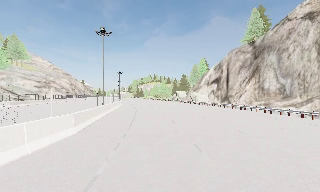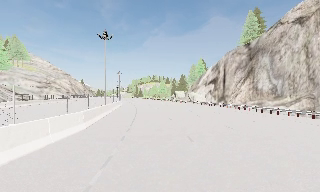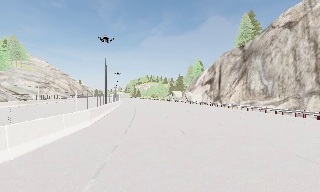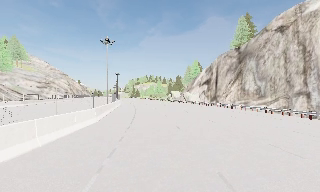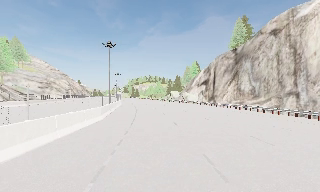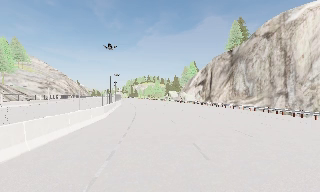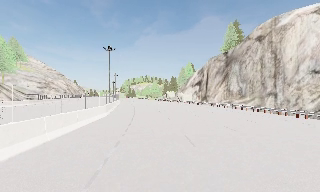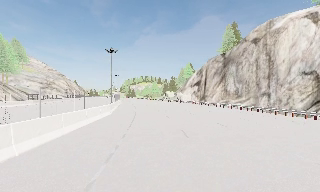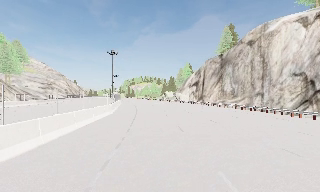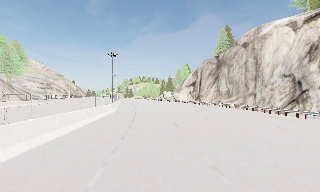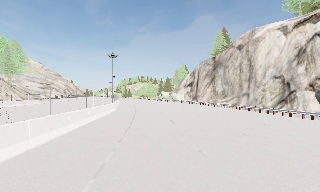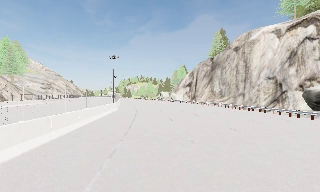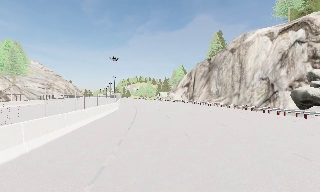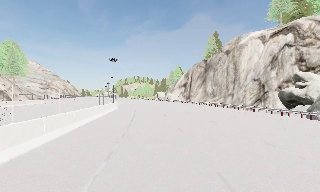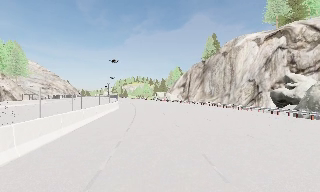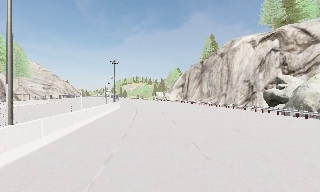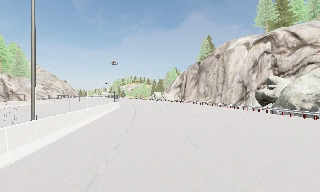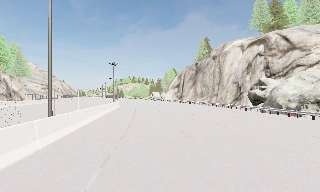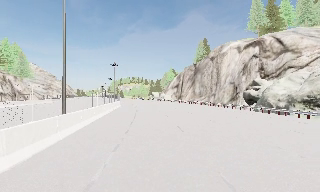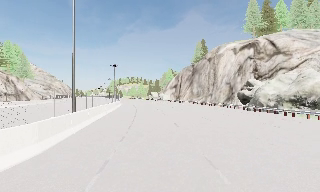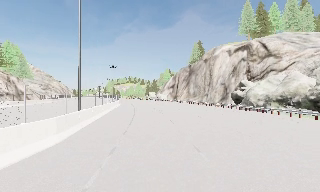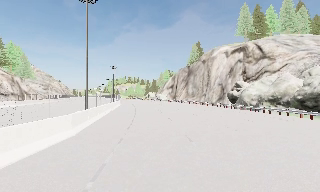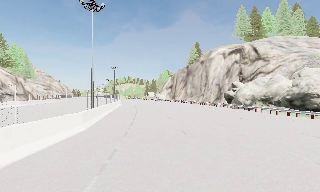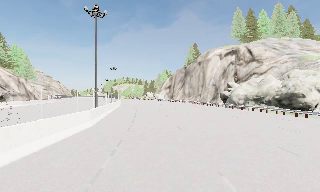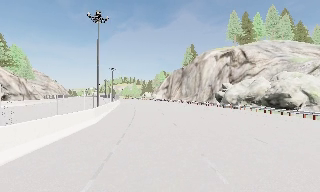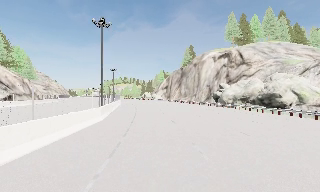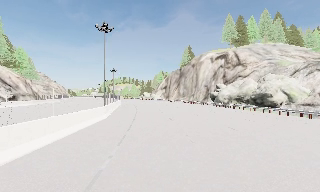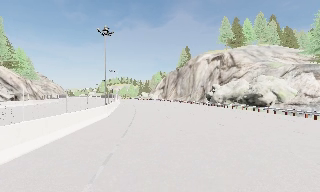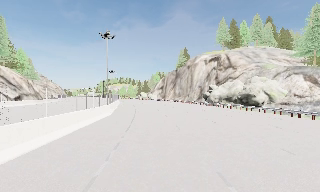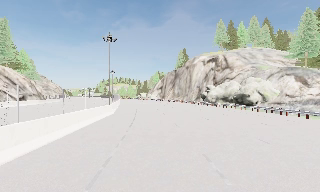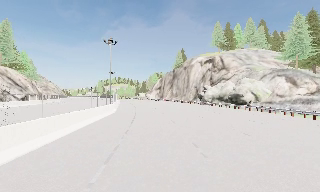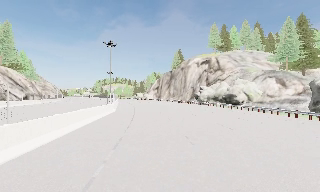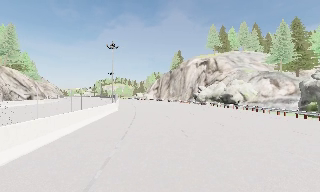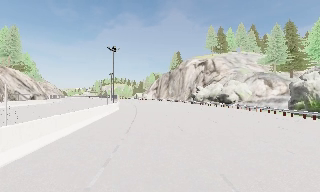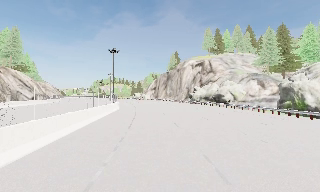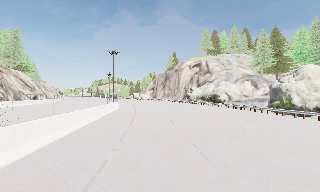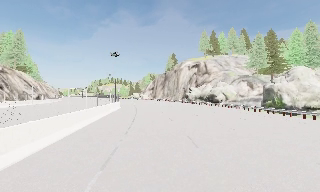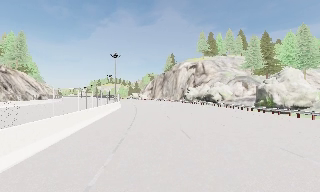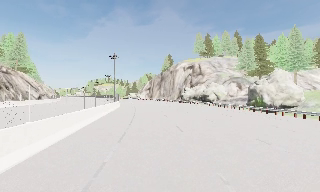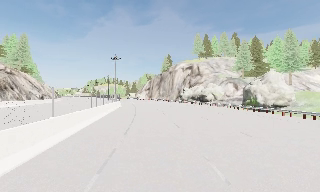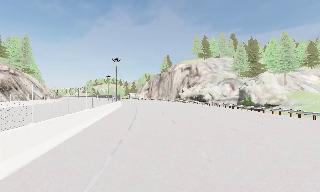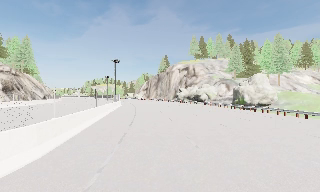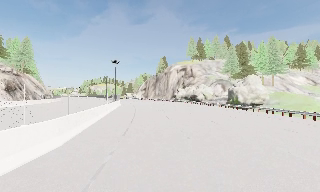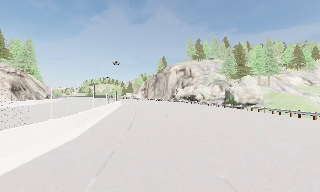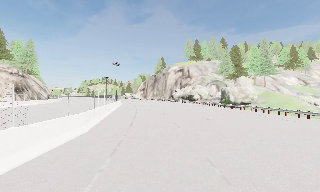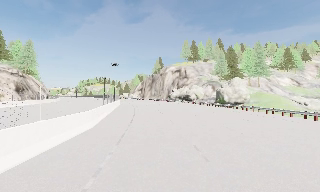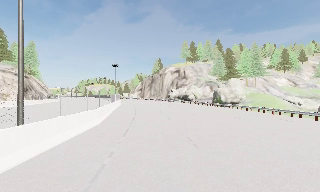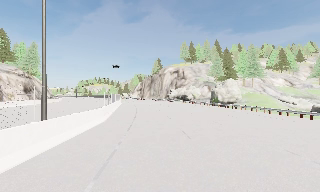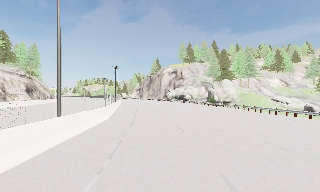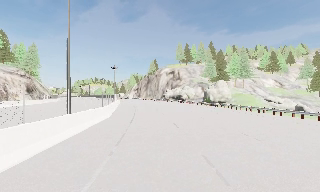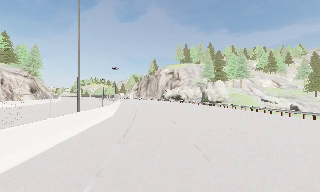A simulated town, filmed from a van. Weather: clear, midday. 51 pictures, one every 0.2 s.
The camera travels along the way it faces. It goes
backward.
0.0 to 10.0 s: The camera swings to its right by about 20 degrees, and the scene slides to the left. It travels backward, about 70 m, so what stands in front gets smaller.
The film runs backward here.
